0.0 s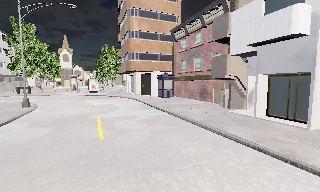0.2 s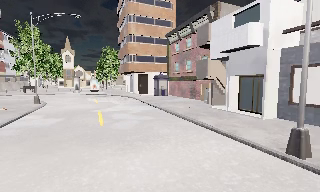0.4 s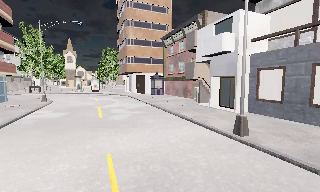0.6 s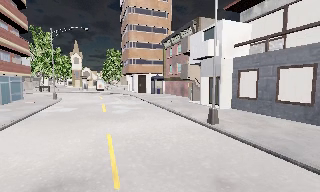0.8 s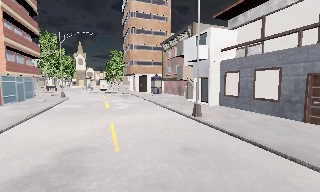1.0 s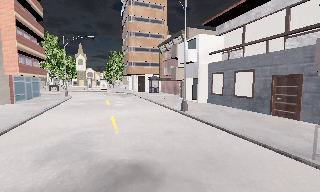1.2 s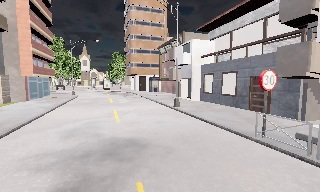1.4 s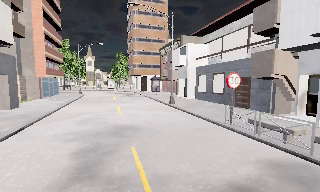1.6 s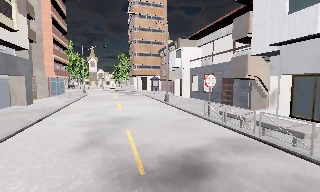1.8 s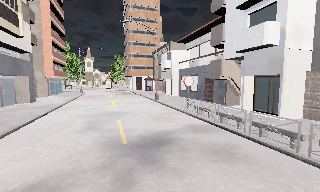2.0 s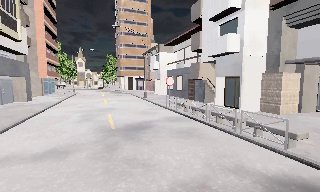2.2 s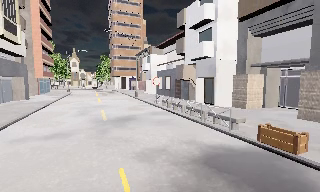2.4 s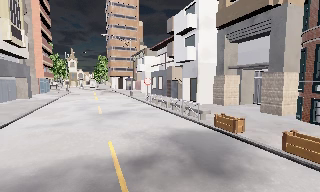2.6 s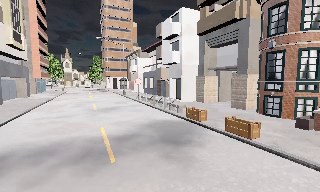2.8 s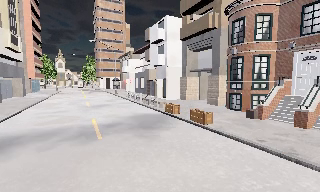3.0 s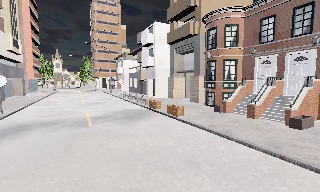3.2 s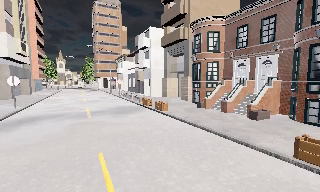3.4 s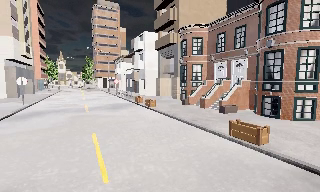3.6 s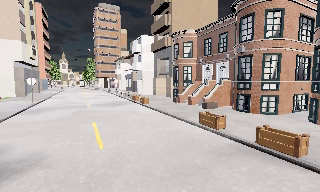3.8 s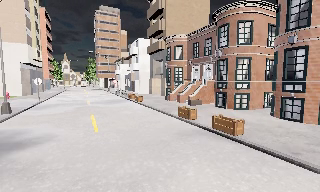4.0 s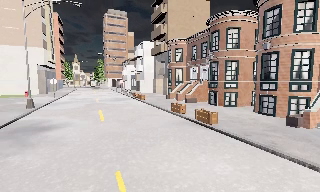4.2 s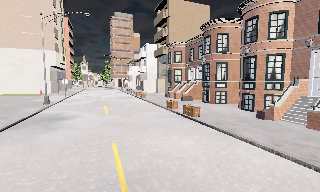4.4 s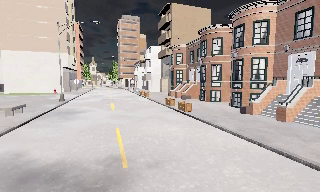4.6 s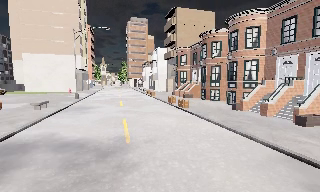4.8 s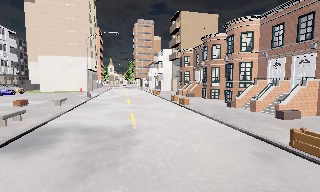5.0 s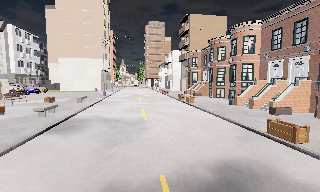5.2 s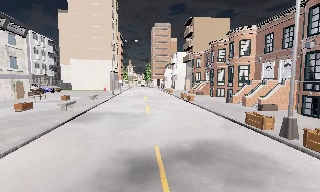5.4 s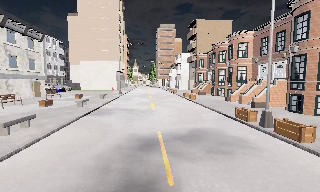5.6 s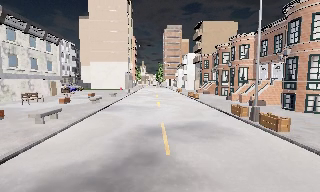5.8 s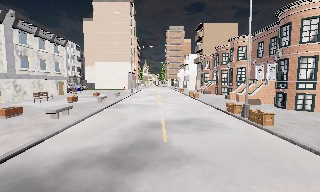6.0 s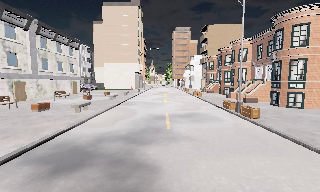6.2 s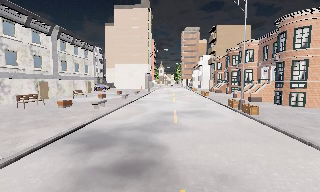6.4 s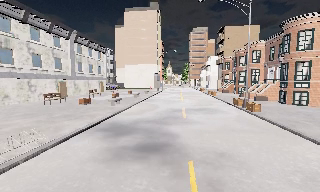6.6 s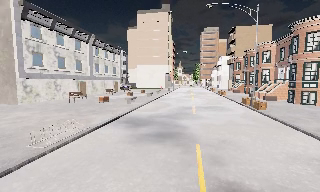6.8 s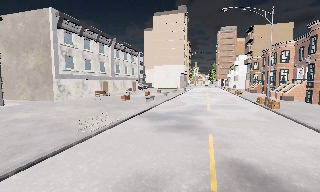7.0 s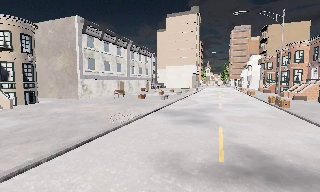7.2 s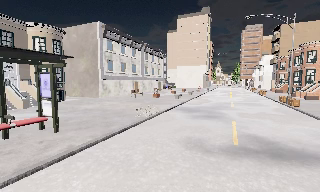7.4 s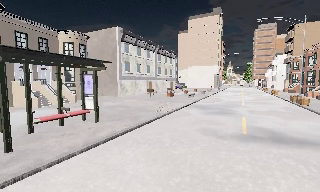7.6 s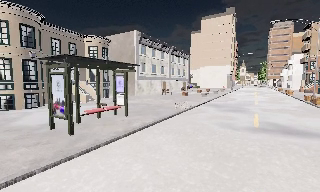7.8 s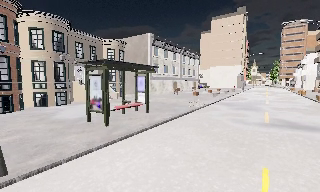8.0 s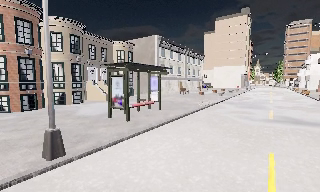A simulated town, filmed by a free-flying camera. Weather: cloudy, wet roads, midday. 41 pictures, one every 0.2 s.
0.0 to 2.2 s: The camera travels backward, about 19 m, so what stands in front gets smaller.
2.2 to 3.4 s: The camera travels backward and to its right, about 11 m, so what stands in front gets smaller.
3.4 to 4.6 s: The camera pans to its left, which is counterclockwise from overhead, by about 10 degrees. It travels backward and to its right, about 10 m, so what stands in front gets smaller.
4.6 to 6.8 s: The camera pans to its left, which is counterclockwise from overhead, by about 30 degrees. It travels backward, about 14 m.
6.8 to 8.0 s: The camera swings to its left by about 20 degrees, and the scene slides to the right. It travels backward and to its left, about 7 m, so what stands in front gets smaller.
The film runs forward here.
